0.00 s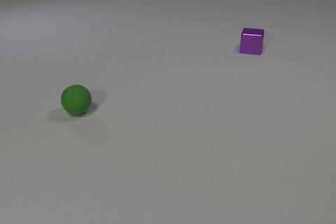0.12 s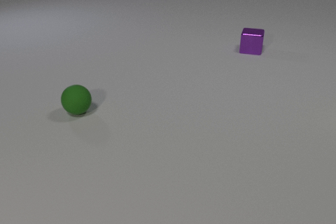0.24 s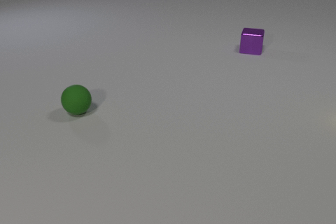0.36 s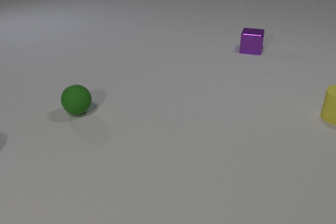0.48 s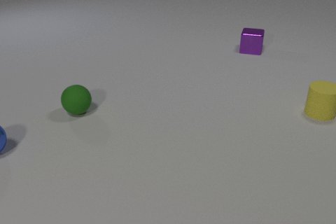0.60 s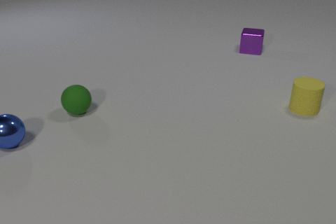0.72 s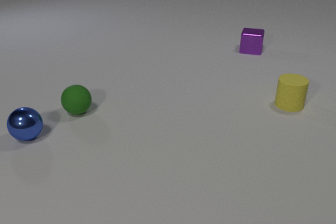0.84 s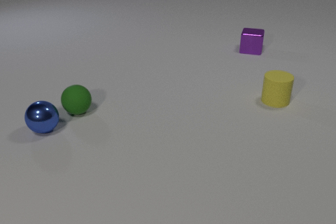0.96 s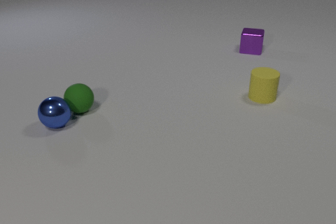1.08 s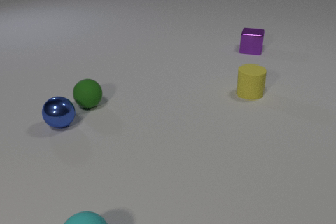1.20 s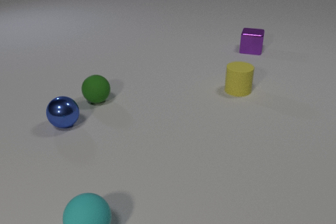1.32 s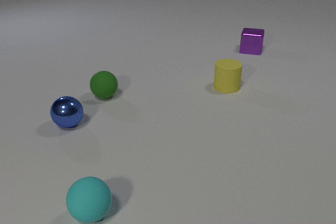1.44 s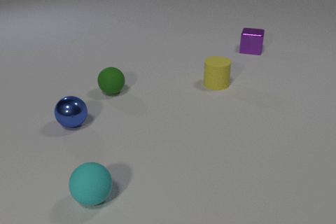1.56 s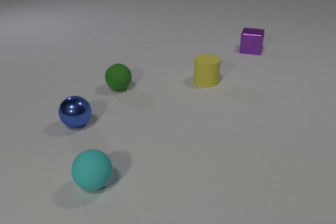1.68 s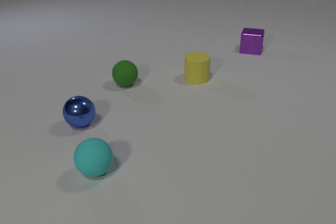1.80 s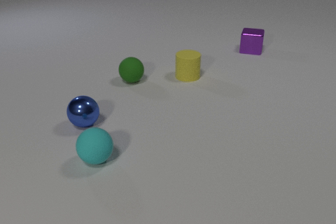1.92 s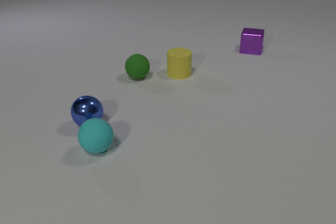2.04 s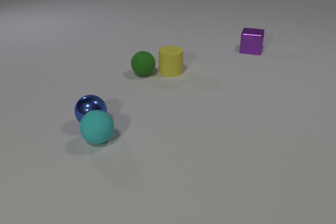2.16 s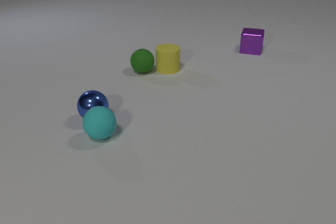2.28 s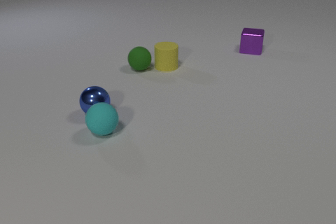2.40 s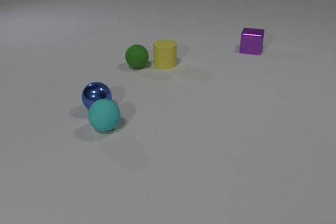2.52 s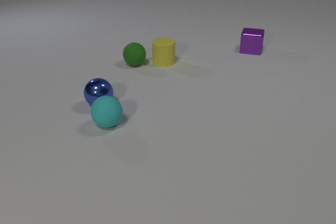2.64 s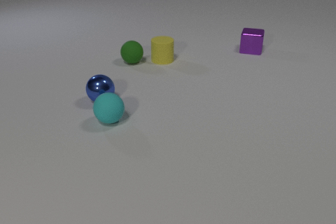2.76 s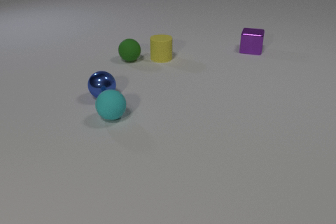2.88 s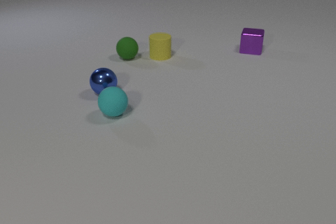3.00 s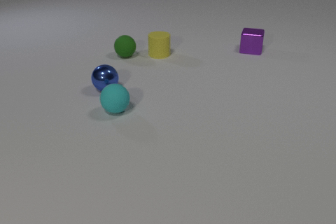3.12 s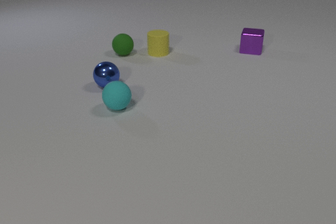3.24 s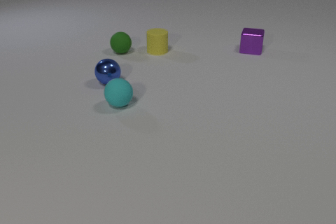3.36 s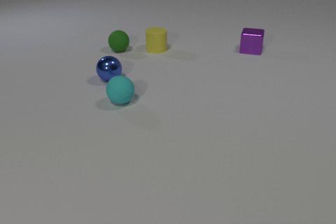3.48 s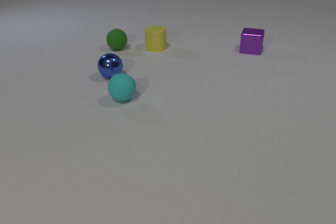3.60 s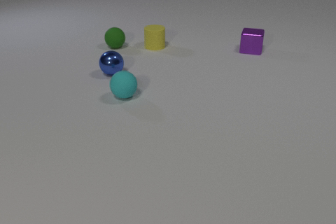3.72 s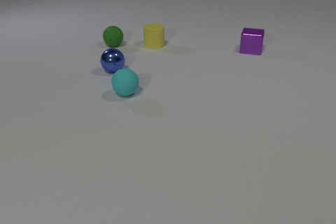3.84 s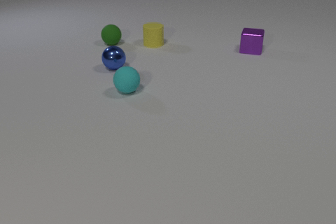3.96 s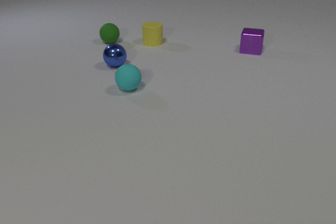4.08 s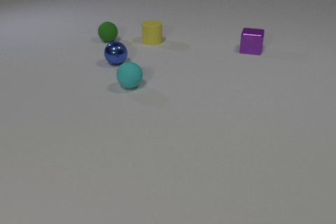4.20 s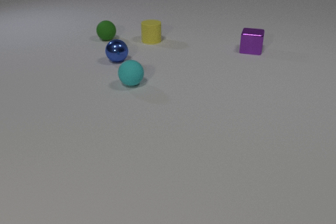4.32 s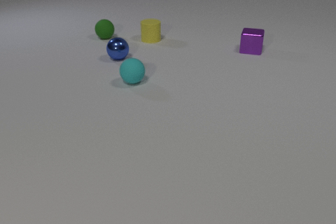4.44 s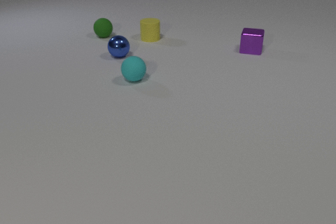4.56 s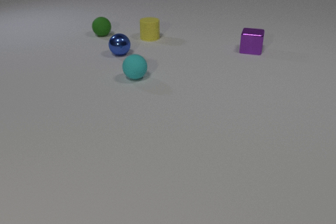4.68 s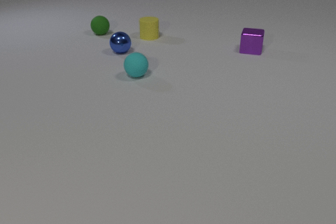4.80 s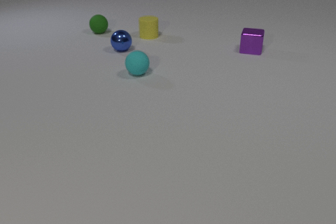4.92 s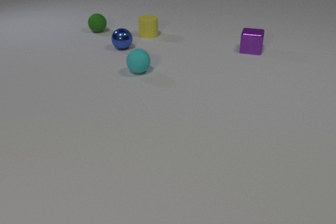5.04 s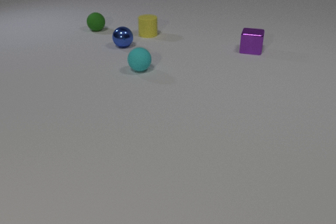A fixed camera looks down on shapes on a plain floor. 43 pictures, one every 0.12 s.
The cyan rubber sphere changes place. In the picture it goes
away from the camera.
The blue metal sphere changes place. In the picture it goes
away from the camera.
0.00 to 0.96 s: The blue metal sphere comes in at the left edge, rolls to the right and away from the camera. The yellow rubber cylinder comes in at the right edge, slides to the left. The blue metal sphere and the green rubber sphere collide.
0.96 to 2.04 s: The blue metal sphere rolls to the right. The green rubber sphere rolls away from the camera and to the right. The cyan rubber sphere comes in at the bottom edge, rolls away from the camera. The yellow rubber cylinder slides to the left and away from the camera. The blue metal sphere and the cyan rubber sphere collide.
2.04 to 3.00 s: The blue metal sphere rolls away from the camera. The green rubber sphere rolls away from the camera. The cyan rubber sphere rolls away from the camera. The yellow rubber cylinder slides away from the camera. The green rubber sphere and the yellow rubber cylinder collide.
3.00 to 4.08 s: The blue metal sphere rolls away from the camera. The green rubber sphere rolls away from the camera. The cyan rubber sphere rolls away from the camera. The yellow rubber cylinder slides away from the camera.
4.08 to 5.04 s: The blue metal sphere rolls away from the camera. The green rubber sphere rolls away from the camera. The cyan rubber sphere rolls away from the camera. The yellow rubber cylinder slides away from the camera.
Are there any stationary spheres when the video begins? yes.
What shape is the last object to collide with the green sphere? cylinder.
Are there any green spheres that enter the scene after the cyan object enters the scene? no.
